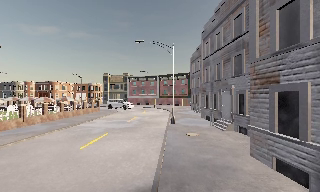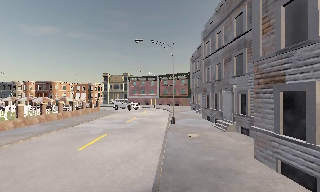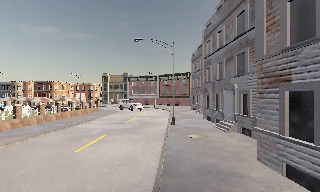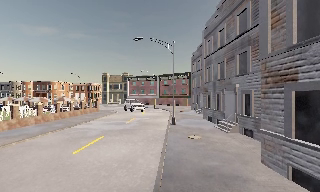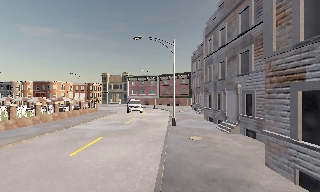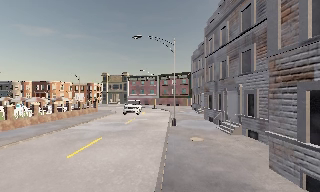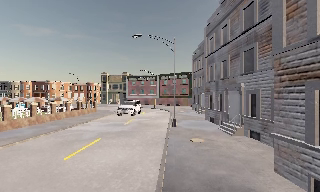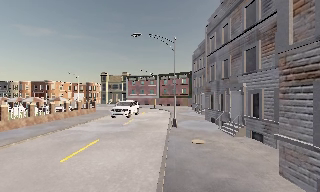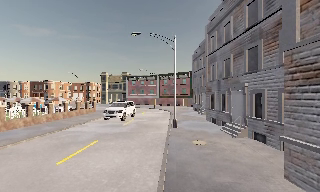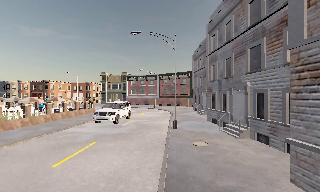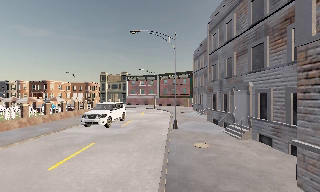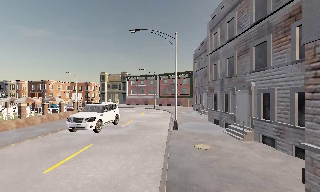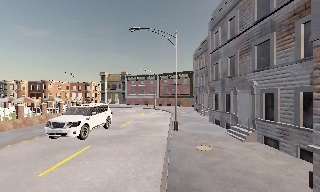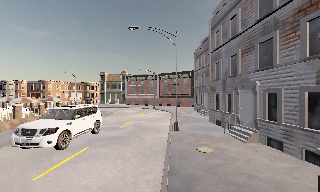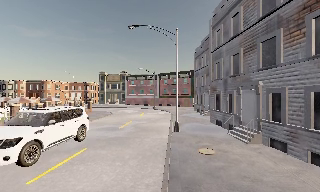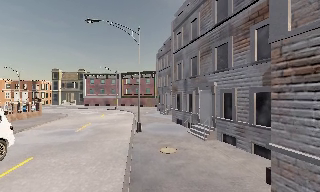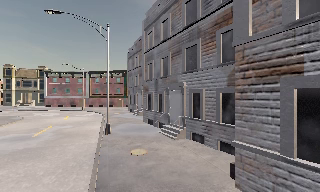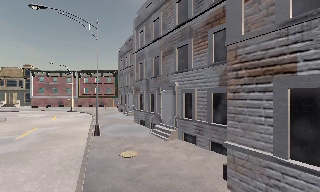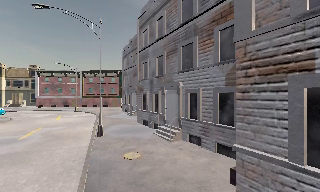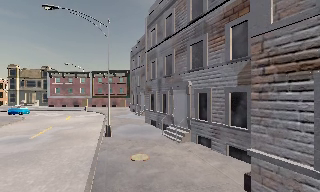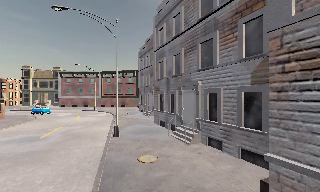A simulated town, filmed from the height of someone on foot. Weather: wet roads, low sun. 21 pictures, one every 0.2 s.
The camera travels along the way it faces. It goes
forward.
0.0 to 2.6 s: The camera travels forward, about 3 m, so what stands in front looms larger.
2.6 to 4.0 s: The scene slides to the left, as the camera pans about 20 degrees to its right. It travels forward, about 1.5 m, so what stands in front looms larger.
The film runs forward here.
